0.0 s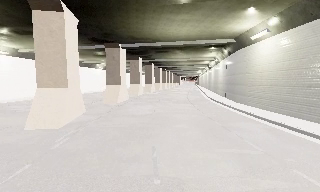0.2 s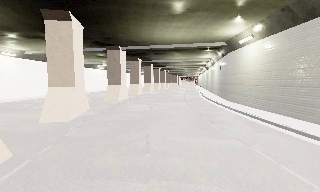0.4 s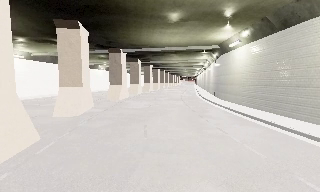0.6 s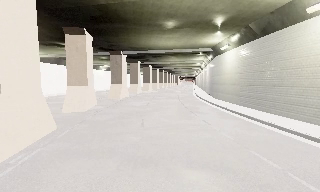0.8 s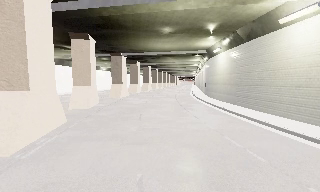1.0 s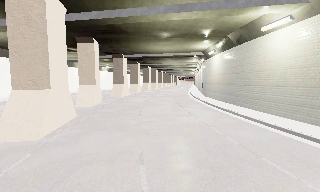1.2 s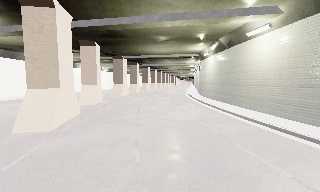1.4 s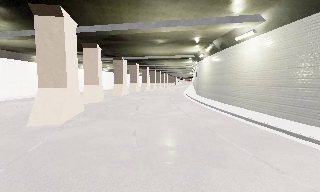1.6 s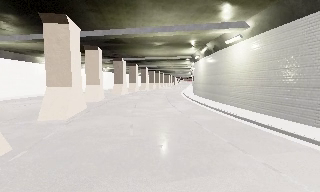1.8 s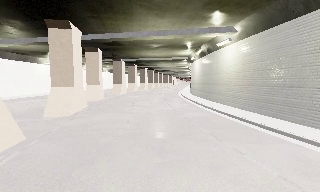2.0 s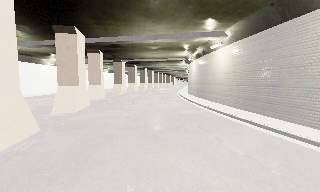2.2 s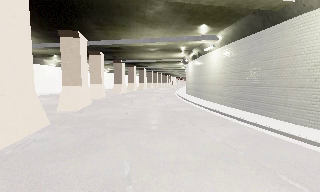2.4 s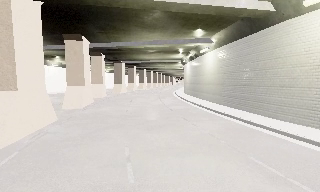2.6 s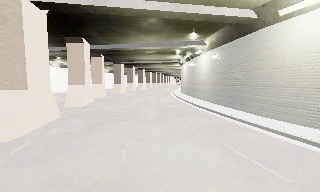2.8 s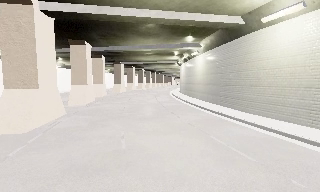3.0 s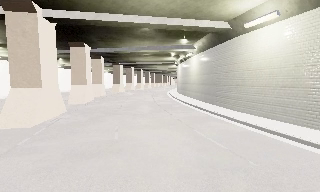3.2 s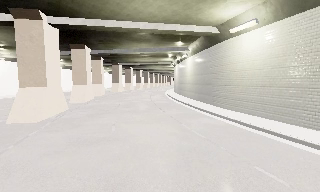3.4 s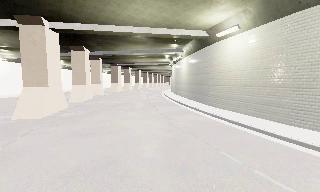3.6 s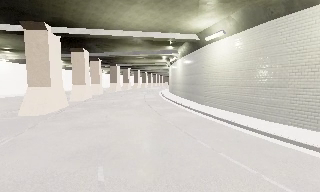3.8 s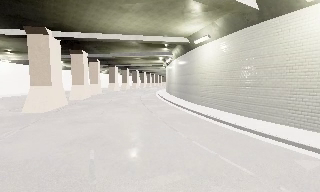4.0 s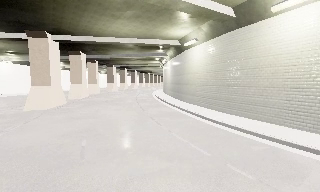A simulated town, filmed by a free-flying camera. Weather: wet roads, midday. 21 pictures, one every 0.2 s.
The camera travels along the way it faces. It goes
backward.
0.0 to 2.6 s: The camera travels backward, about 16 m, so what stands in front gets smaller.
2.6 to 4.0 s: The camera travels backward and to its right, about 8 m, so what stands in front gets smaller.
The film runs backward here.
